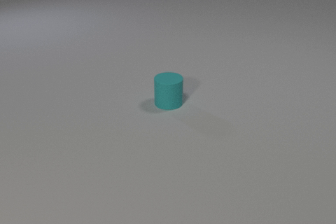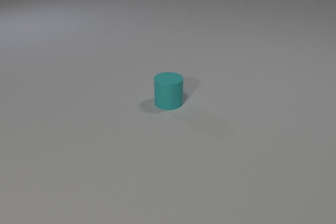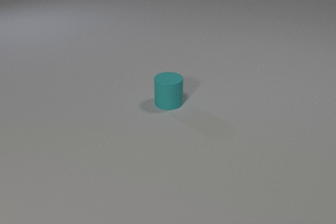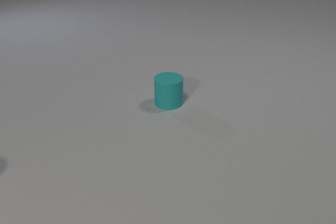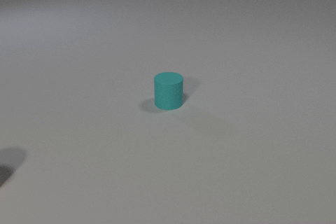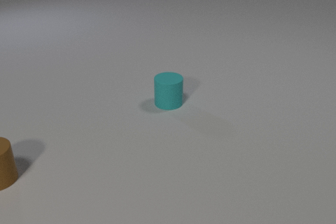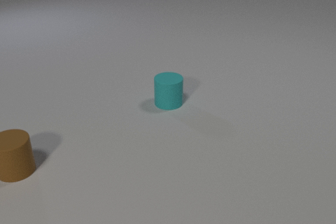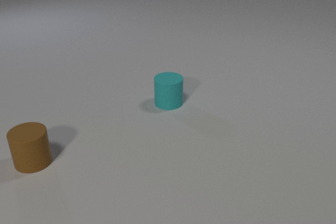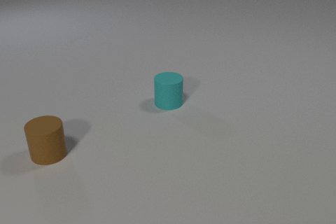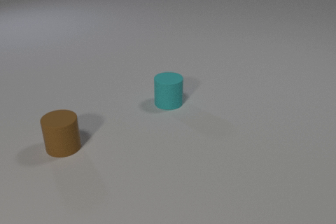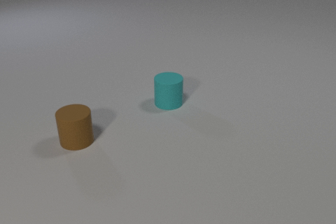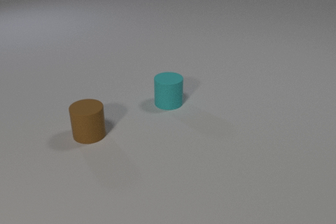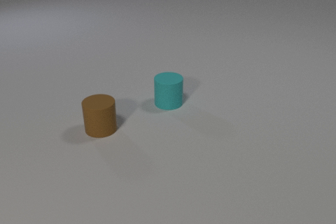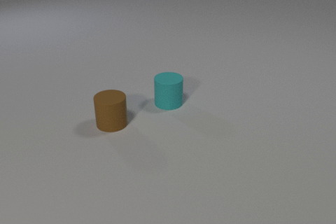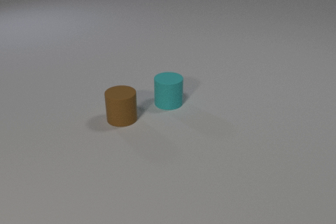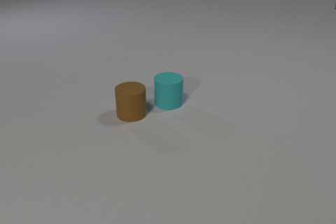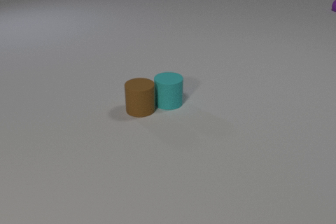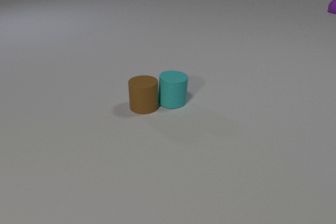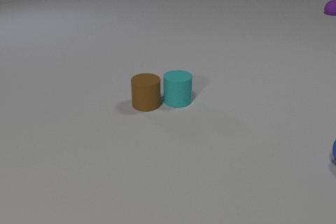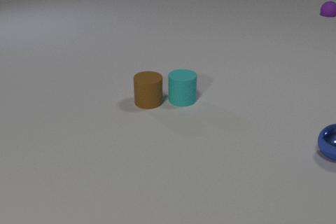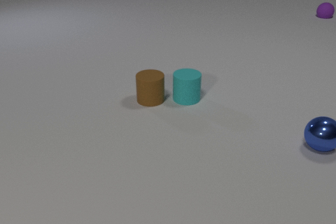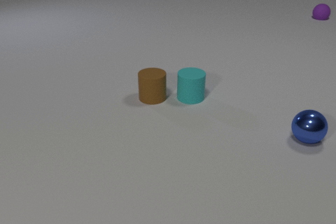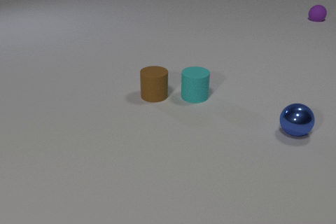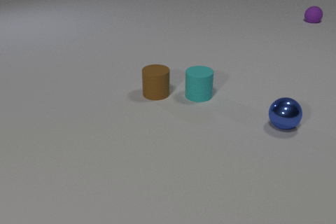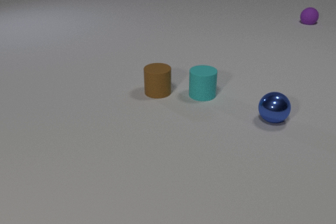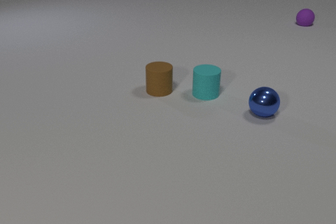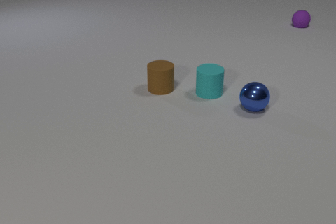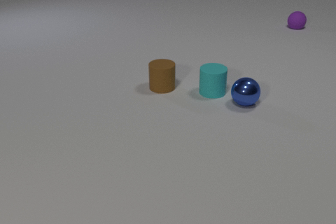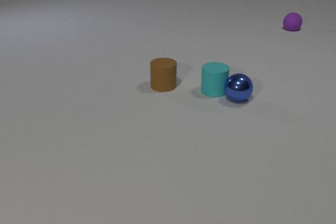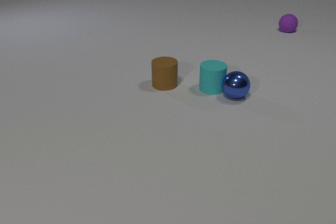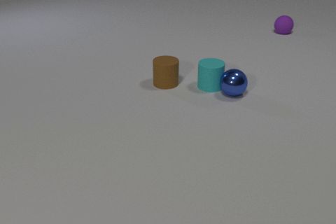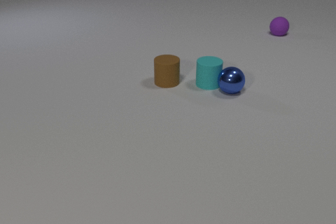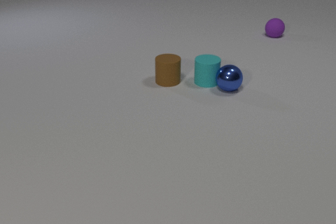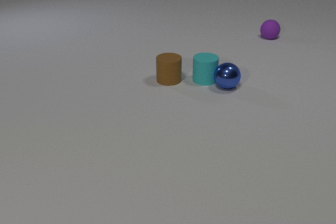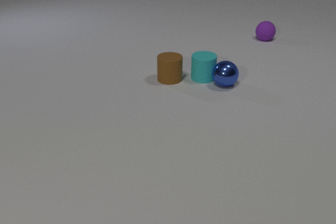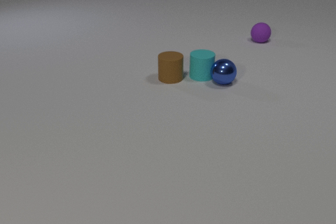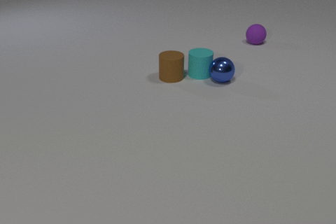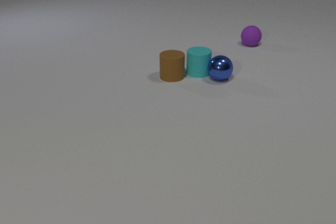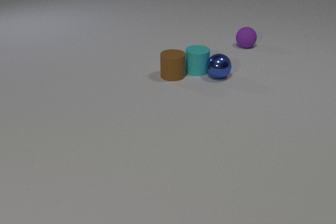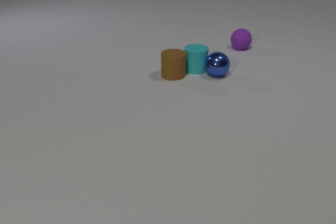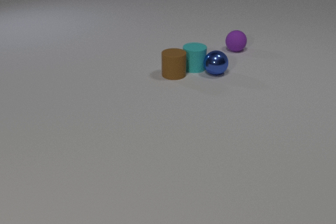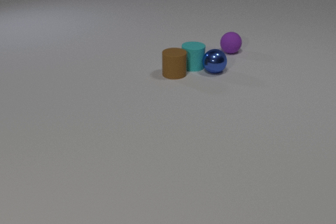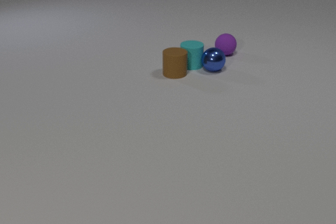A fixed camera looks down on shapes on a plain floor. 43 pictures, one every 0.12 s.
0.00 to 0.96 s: The brown rubber cylinder comes in at the left edge, slides to the right and away from the camera.
0.96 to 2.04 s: The brown rubber cylinder slides to the right and away from the camera. The purple rubber sphere comes in at the right edge, rolls toward the camera and to the left. The brown rubber cylinder and the cyan rubber cylinder collide.
2.04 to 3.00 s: The brown rubber cylinder slides away from the camera and to the right. The cyan rubber cylinder slides to the right and away from the camera. The purple rubber sphere rolls toward the camera and to the left. The blue metal sphere comes in at the right edge, rolls to the left and away from the camera.
3.00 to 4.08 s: The brown rubber cylinder slides away from the camera. The cyan rubber cylinder slides away from the camera. The purple rubber sphere rolls toward the camera and to the left. The blue metal sphere rolls away from the camera and to the left. The cyan rubber cylinder and the blue metal sphere collide.
4.08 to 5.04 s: The brown rubber cylinder slides away from the camera. The cyan rubber cylinder slides away from the camera and to the left. The purple rubber sphere rolls toward the camera and to the left. The blue metal sphere rolls away from the camera.
What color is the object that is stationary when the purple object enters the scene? cyan.
Are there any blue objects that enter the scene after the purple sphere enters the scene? yes.
What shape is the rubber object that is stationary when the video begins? cylinder.
